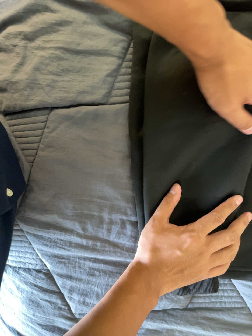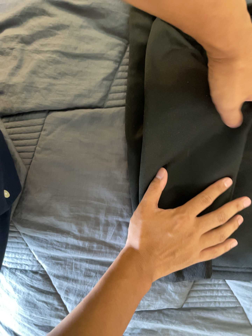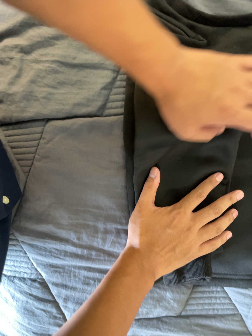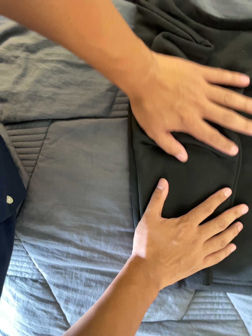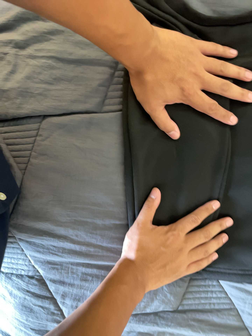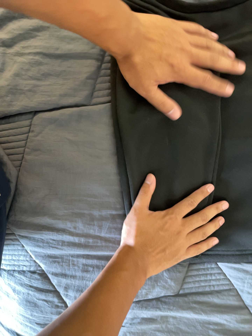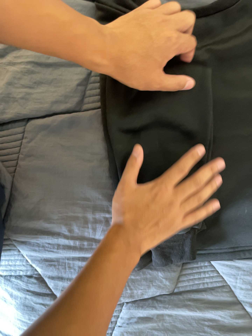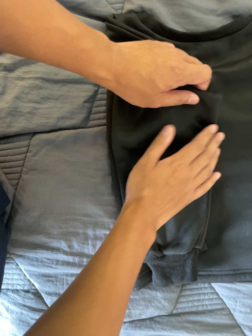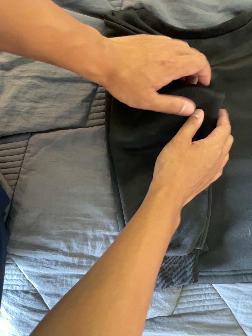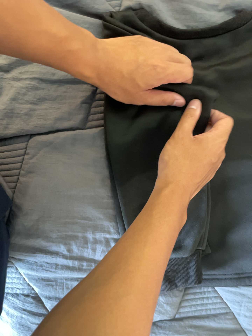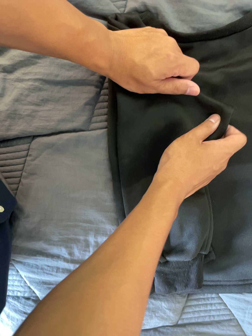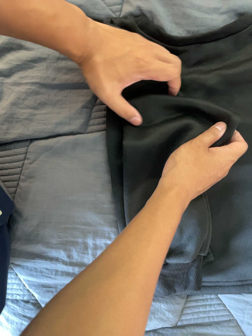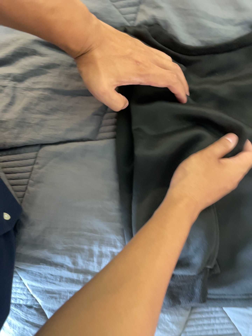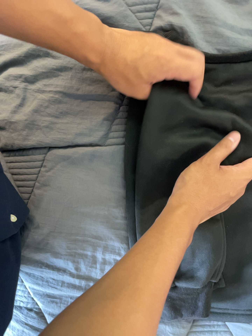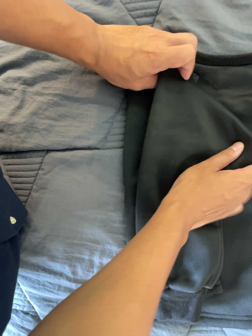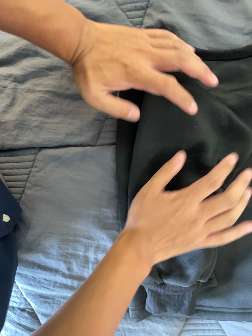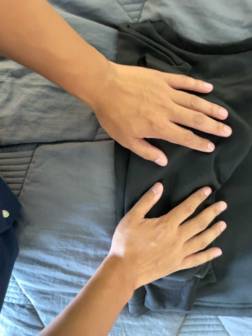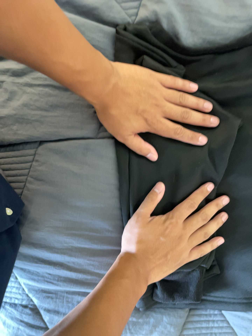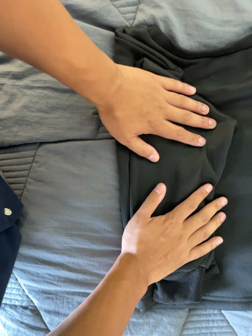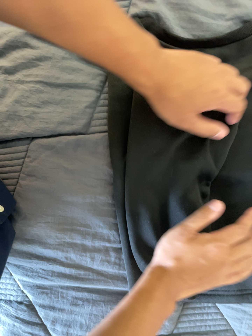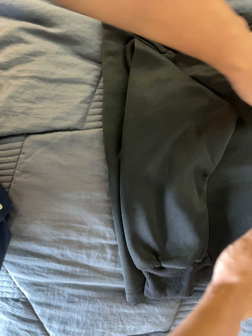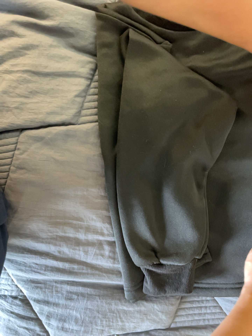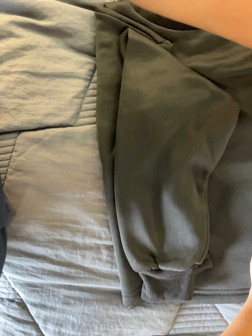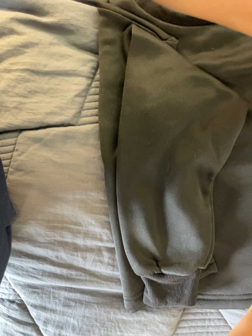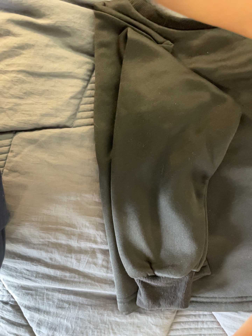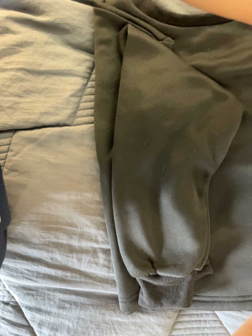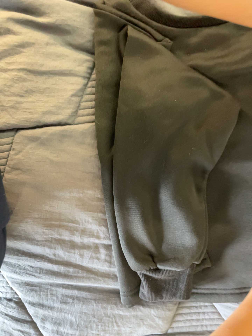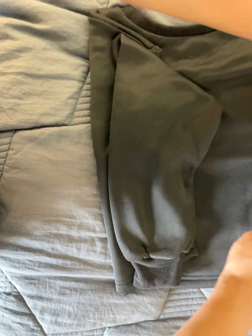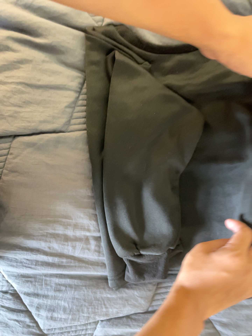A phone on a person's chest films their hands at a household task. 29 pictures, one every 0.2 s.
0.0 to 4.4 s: The camera shifts only a little, or ends up much as it began.
4.4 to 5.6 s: The camera travels backward, about 7 cm, so what stands in front gets smaller.
The film runs forward here.
